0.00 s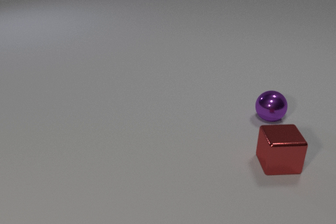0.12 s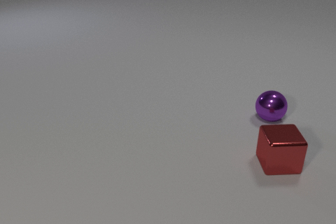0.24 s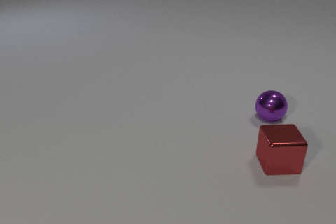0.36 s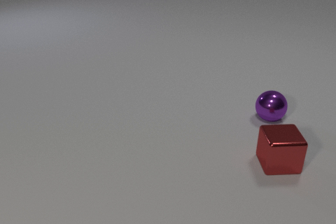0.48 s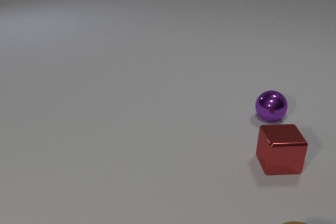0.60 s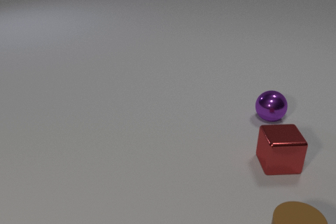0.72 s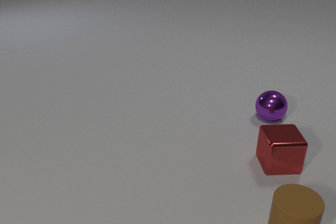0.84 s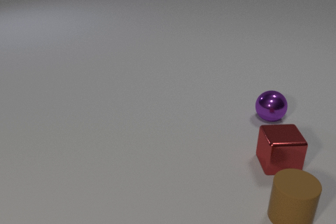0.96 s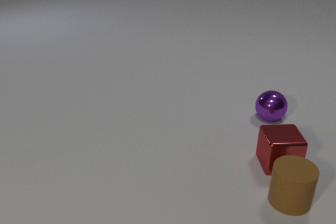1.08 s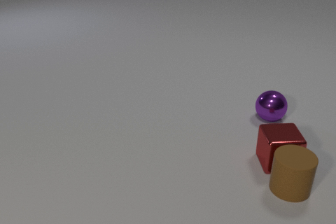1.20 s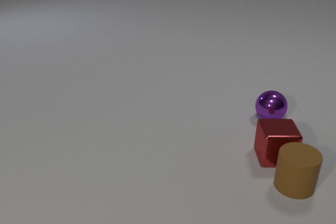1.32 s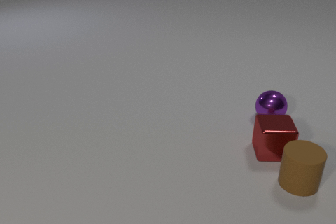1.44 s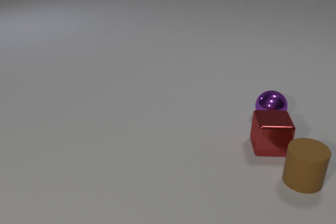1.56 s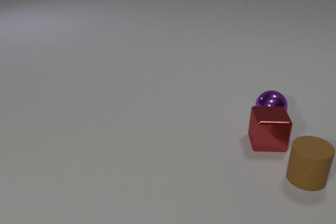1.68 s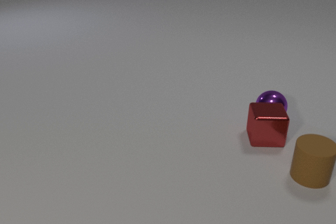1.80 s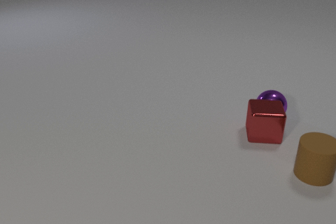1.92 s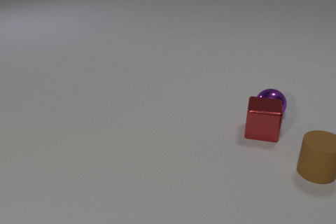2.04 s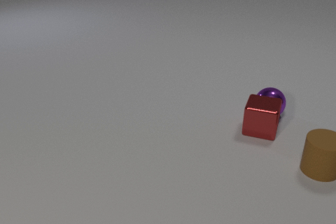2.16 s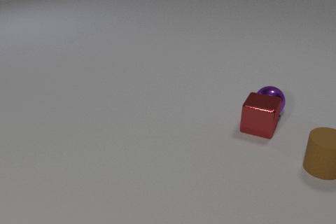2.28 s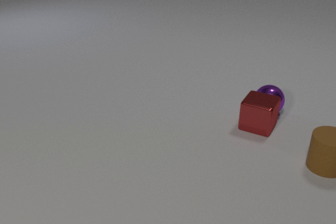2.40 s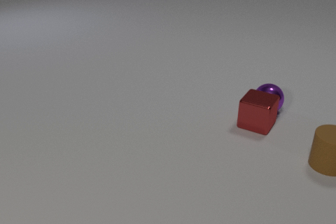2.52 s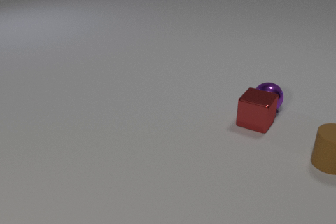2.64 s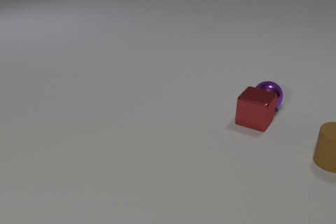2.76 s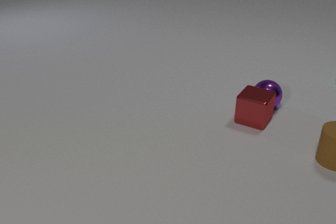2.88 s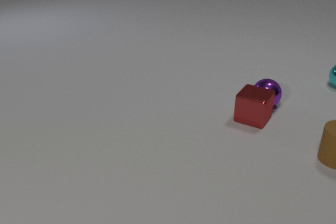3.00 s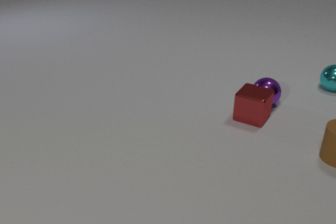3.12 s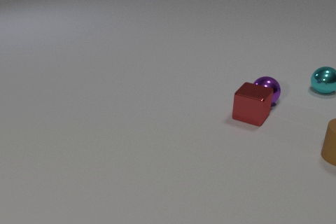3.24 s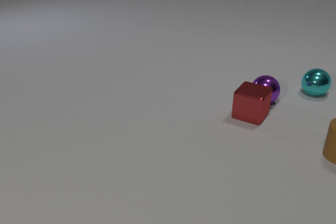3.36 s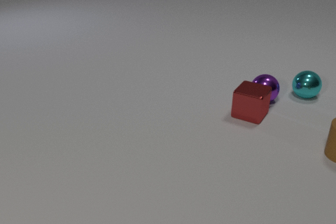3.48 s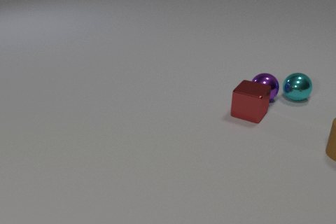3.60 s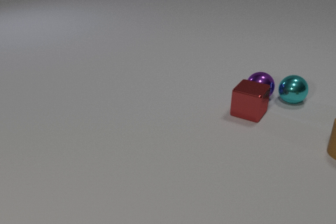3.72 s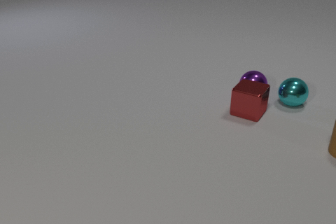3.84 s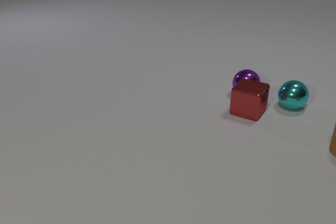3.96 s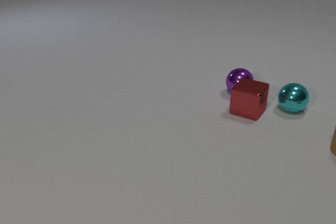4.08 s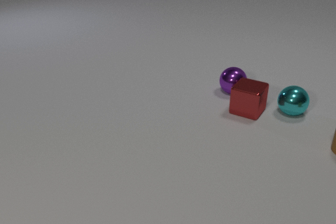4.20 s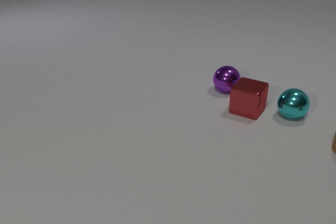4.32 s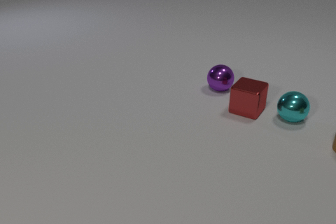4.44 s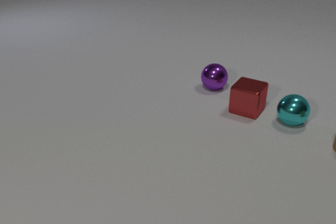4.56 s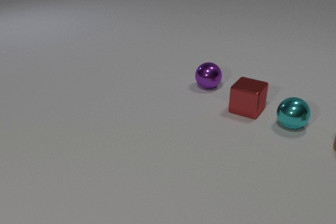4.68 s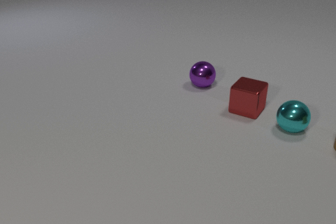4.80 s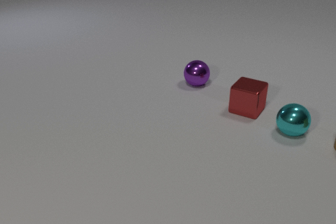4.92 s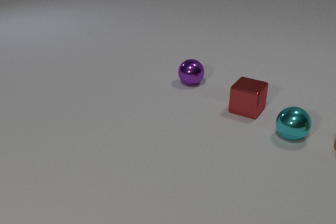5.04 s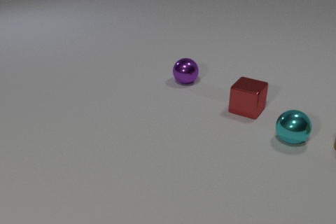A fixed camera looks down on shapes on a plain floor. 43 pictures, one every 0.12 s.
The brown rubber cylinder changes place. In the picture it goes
away from the camera.
The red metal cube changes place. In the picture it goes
away from the camera.
0.00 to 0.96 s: The brown rubber cylinder comes in at the bottom edge, slides away from the camera.
0.96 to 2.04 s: The brown rubber cylinder slides away from the camera and to the right. The red metal cube slides away from the camera, spins clockwise seen from above by about 30 degrees, its near face sliding to the left. The purple metal sphere rolls away from the camera. The brown rubber cylinder and the red metal cube collide. The red metal cube and the purple metal sphere collide.
2.04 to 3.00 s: The brown rubber cylinder slides away from the camera and to the right. The red metal cube slides away from the camera and to the left. The purple metal sphere rolls away from the camera. The cyan metal sphere comes in at the right edge, rolls toward the camera and to the left.
3.00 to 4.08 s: The brown rubber cylinder slides away from the camera and to the right. The red metal cube slides away from the camera. The purple metal sphere rolls to the left and away from the camera. The cyan metal sphere rolls toward the camera and to the left. The purple metal sphere and the cyan metal sphere collide.
4.08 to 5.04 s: The purple metal sphere rolls to the left. The cyan metal sphere rolls toward the camera.
How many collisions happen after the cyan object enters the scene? 1.
Are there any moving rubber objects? yes.
What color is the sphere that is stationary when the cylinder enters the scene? purple.
